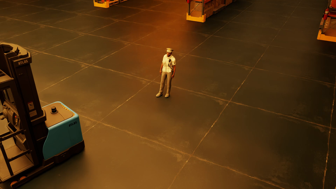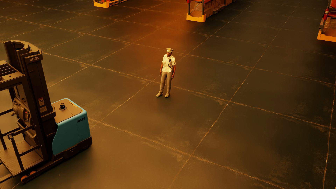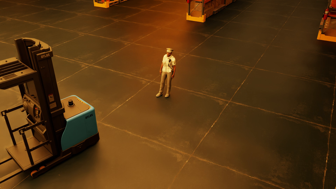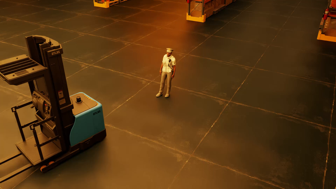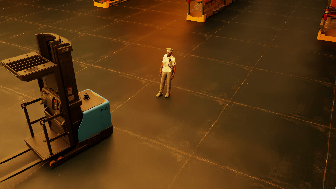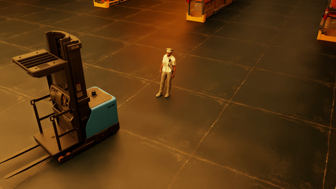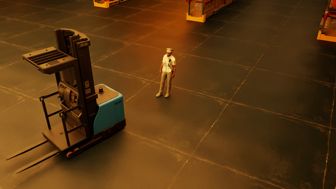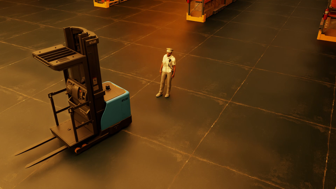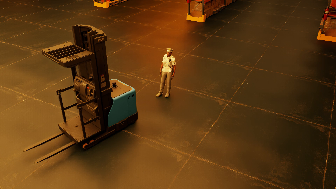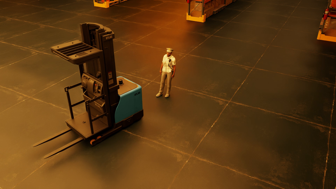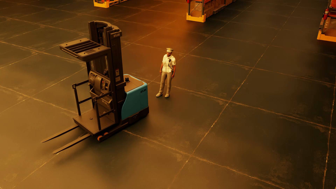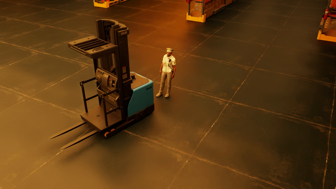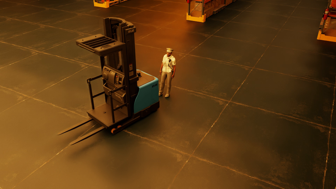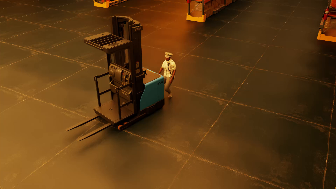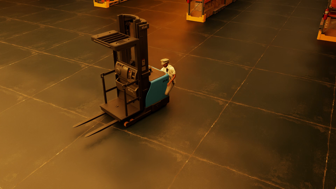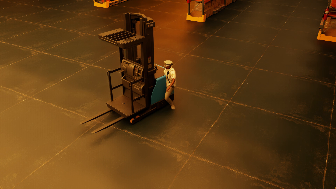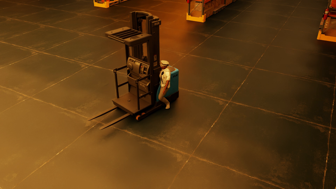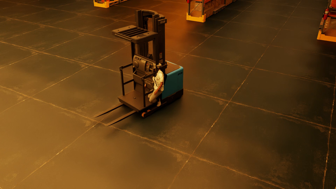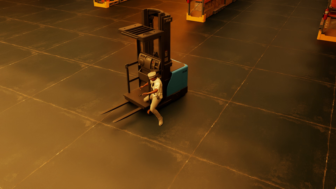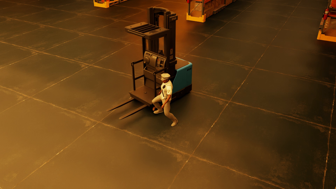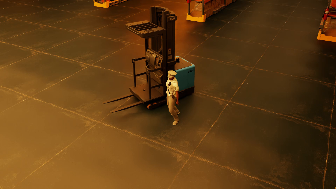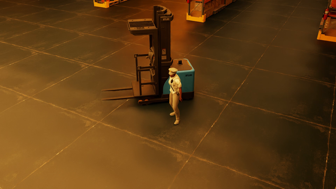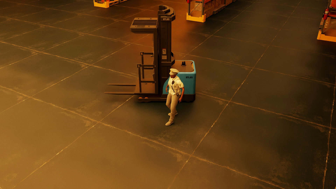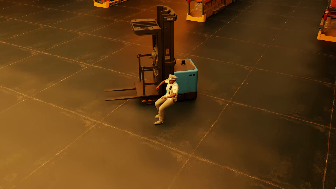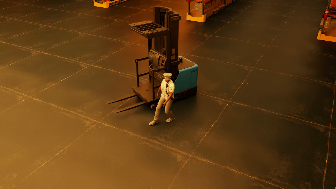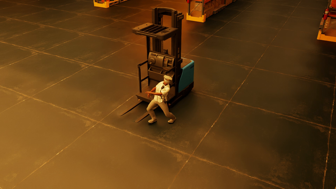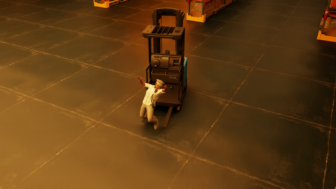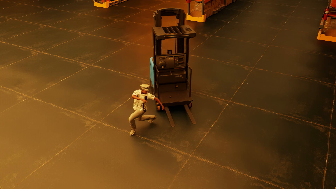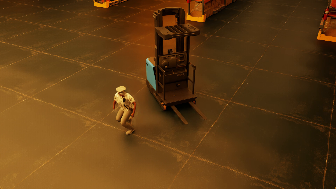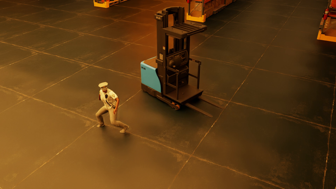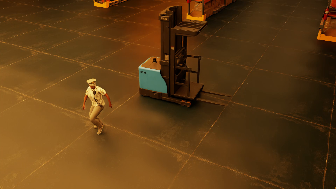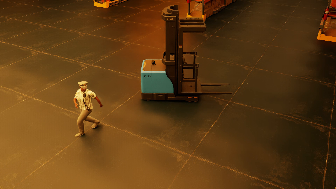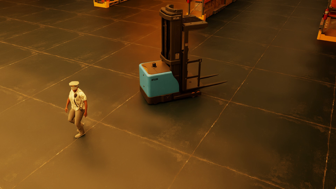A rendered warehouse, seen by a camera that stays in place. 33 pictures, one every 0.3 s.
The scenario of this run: Near miss between a forklift and a person.
